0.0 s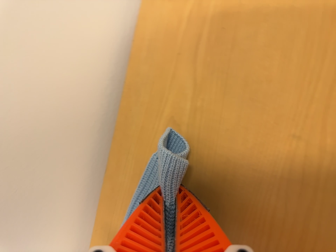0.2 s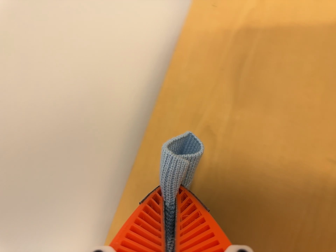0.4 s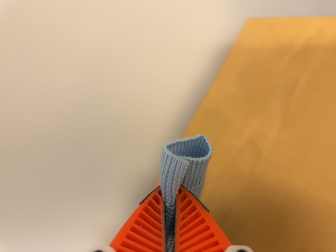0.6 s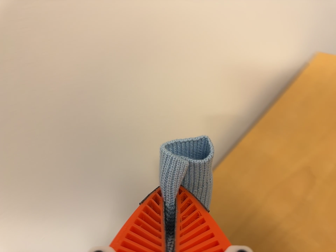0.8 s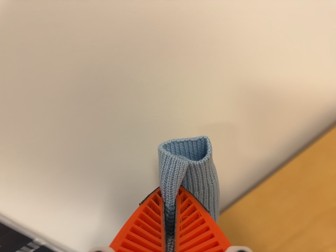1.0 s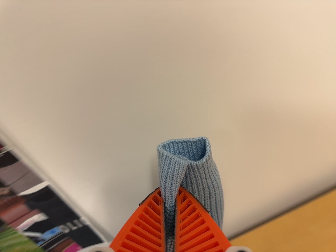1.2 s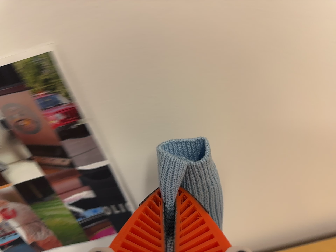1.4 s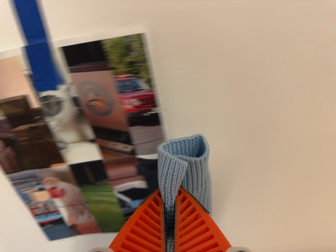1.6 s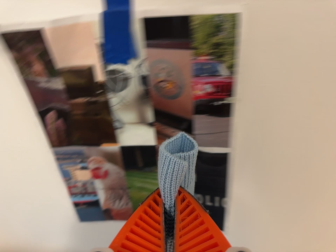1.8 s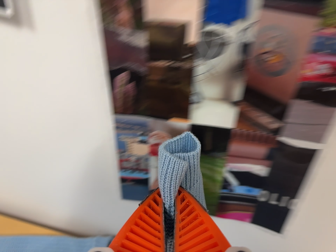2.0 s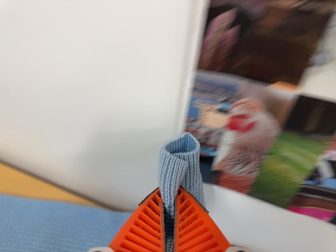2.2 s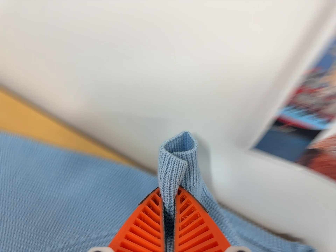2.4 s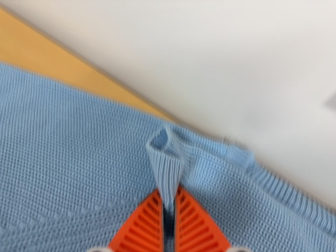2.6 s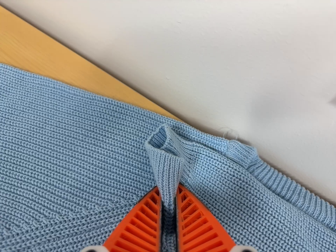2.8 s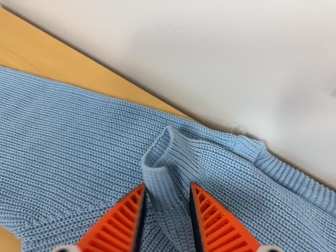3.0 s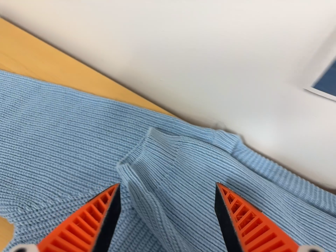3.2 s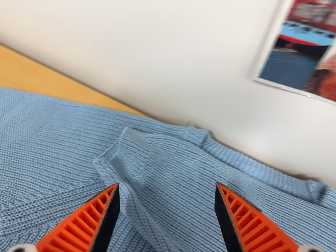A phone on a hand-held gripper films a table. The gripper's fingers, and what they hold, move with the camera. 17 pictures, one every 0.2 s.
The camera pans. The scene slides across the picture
to the right.
The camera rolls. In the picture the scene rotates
clockwise.
0.0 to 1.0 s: The camera travels to its left, about 30 cm, so close, fixed things drift to the right. It rolls about its line of sight by about 50 degrees, and the scene rotates clockwise.
1.0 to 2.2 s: The scene slides to the right, as the camera pans about 15 degrees to its left. It travels to its left and forward, about 40 cm, so close, fixed things drift to the right. Its aim tips toward the bottom of its view by about 15 degrees, and the scene shifts upward. It rolls about its line of sight by about 50 degrees, and the scene rotates clockwise.
2.2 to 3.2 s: The camera travels toward the bottom of its view, about 5 cm, so close, fixed things drift upward.
The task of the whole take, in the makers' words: right arm across.
The film runs forward here.
